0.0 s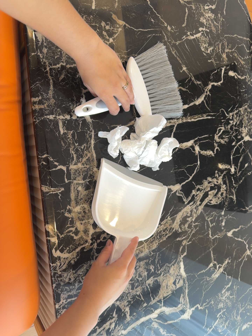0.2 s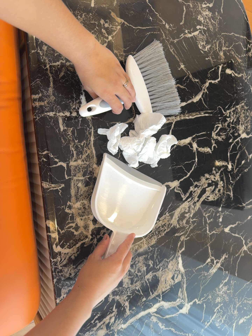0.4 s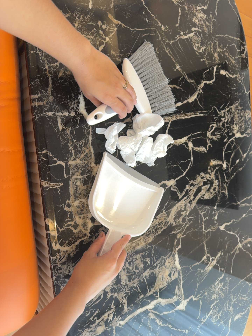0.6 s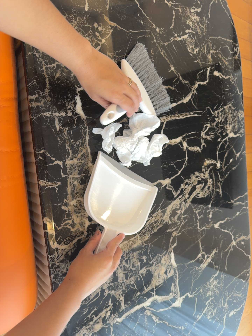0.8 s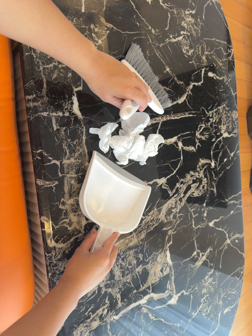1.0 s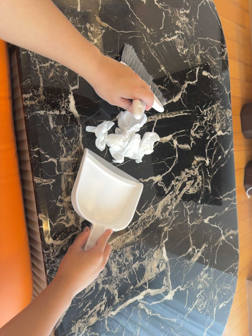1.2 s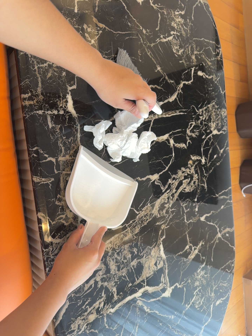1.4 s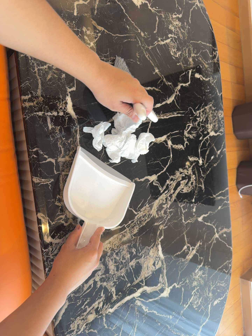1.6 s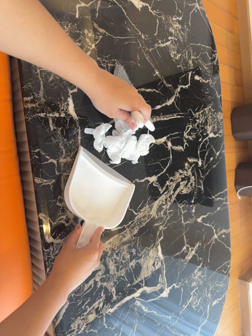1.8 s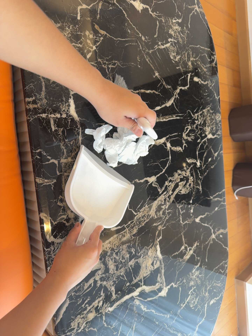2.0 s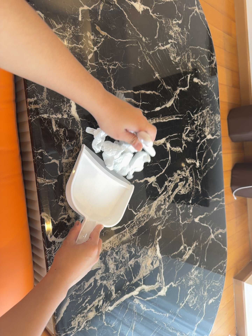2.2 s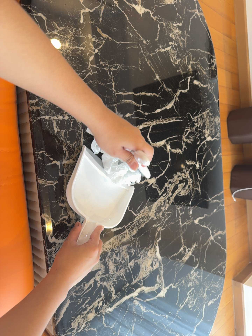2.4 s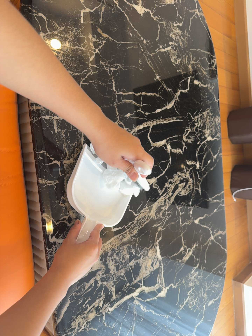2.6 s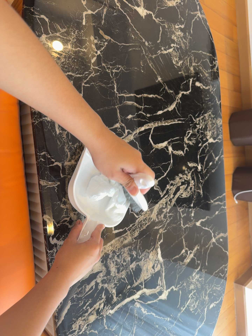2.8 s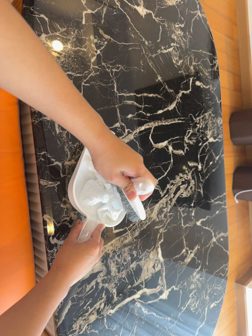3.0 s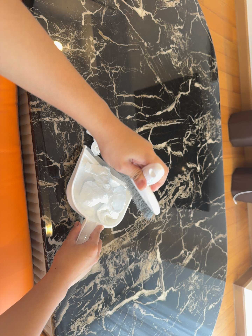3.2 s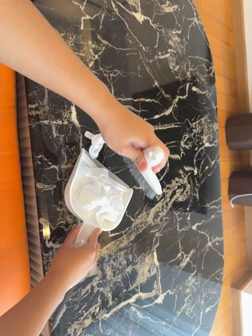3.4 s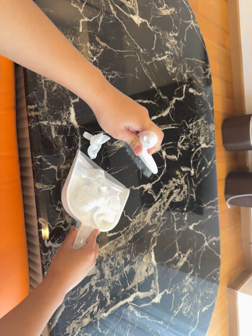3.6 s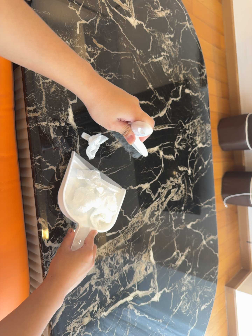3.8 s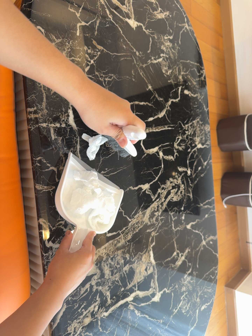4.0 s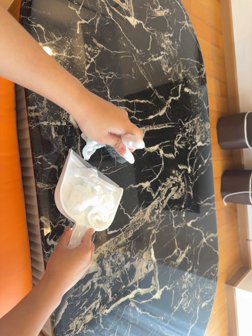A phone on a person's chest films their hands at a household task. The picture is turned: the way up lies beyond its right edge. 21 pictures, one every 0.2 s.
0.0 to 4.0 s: The camera pans to its right by about 10 degrees. It travels backward, about 10 cm, so what stands in front gets smaller.
The film runs forward here.
